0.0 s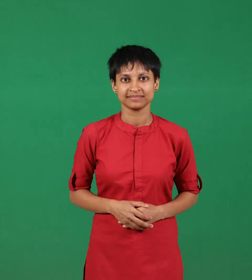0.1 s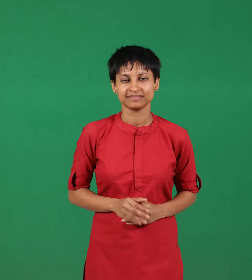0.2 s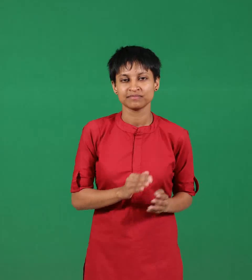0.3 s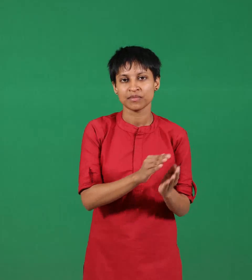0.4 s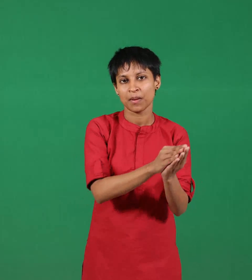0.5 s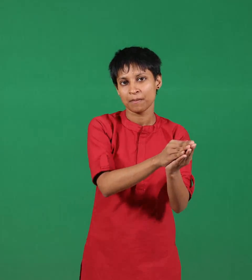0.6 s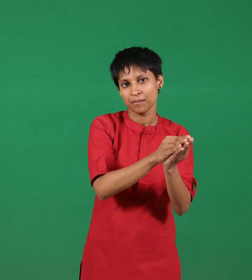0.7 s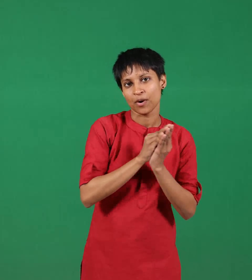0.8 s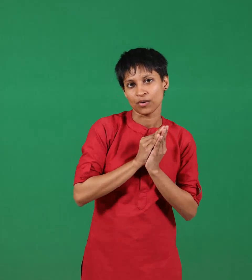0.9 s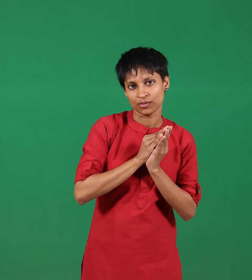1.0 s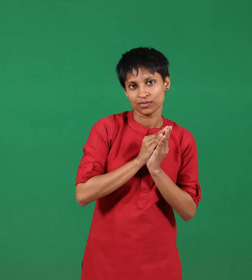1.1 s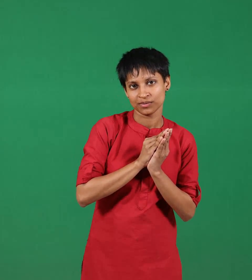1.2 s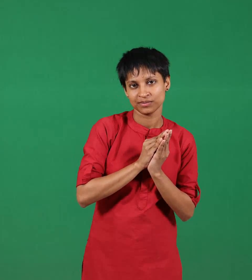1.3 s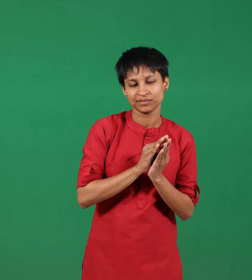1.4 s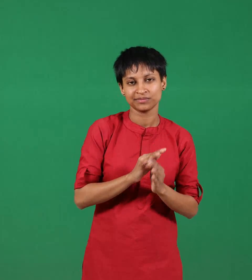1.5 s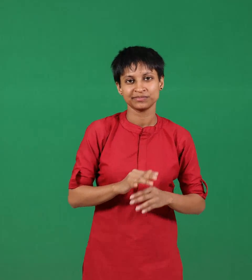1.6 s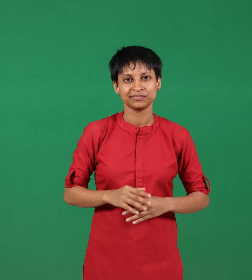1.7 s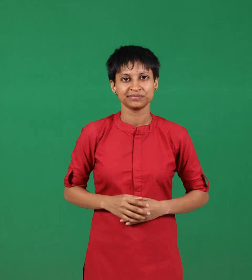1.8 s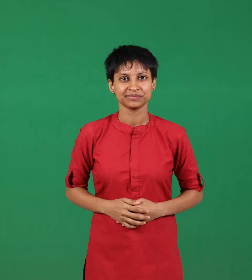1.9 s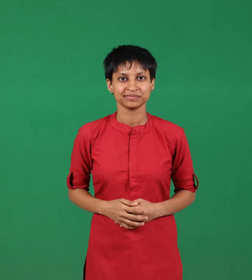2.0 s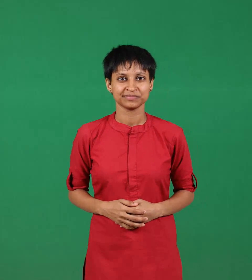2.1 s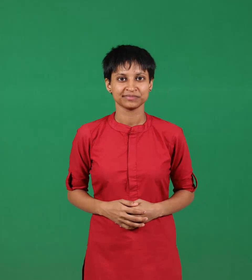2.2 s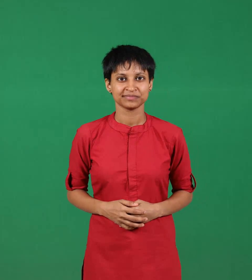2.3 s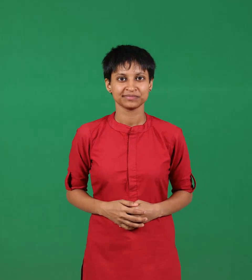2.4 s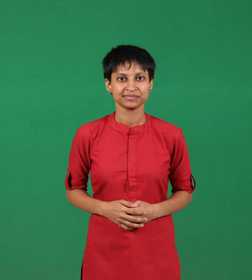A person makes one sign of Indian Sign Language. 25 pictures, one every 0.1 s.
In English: borrow
